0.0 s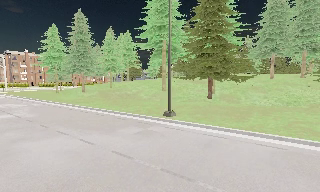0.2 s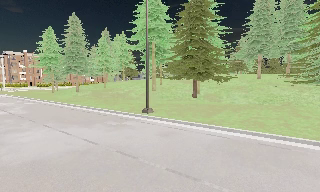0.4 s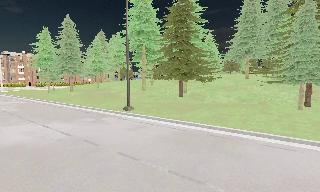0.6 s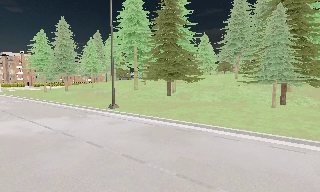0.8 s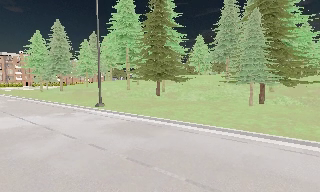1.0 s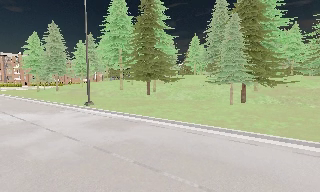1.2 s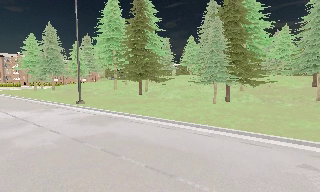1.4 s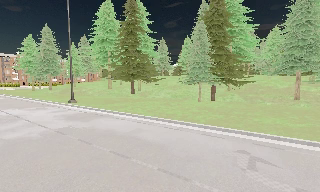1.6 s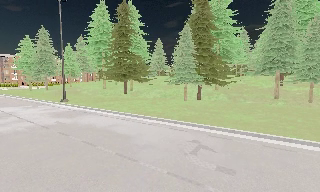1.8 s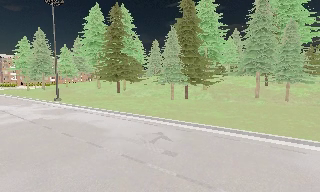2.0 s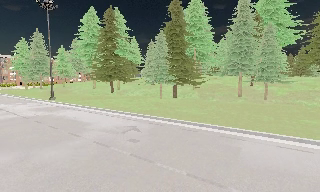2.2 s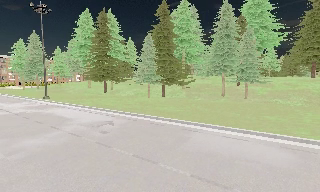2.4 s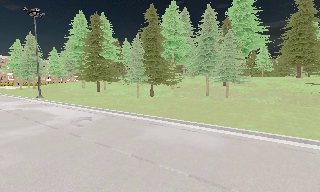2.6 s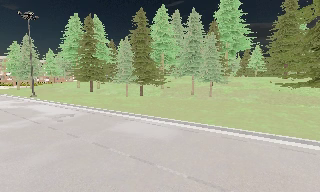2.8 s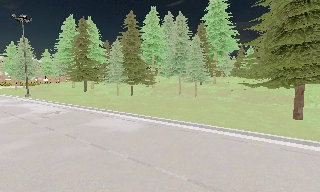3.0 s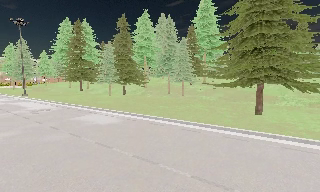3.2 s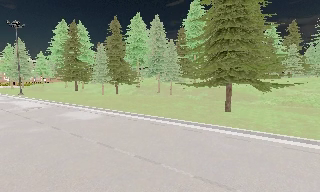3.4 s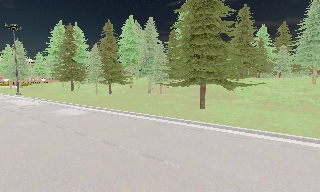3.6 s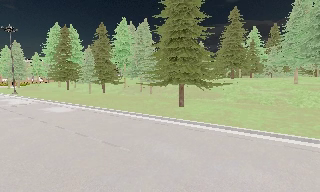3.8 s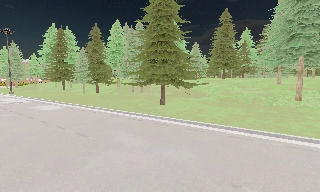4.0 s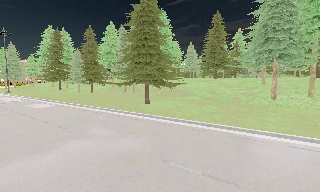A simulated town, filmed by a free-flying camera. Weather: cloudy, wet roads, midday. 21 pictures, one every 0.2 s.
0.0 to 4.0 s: The camera travels to its right and backward, about 35 m, so close, fixed things drift to the left.
The film runs backward here.
